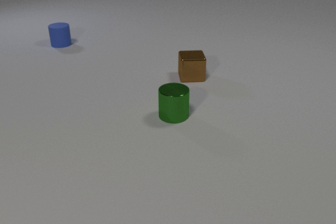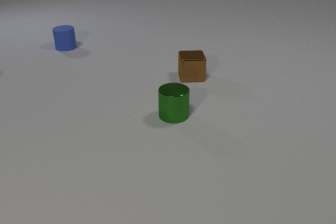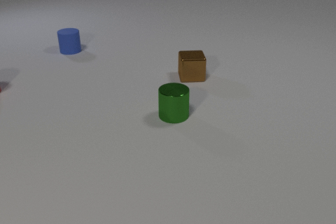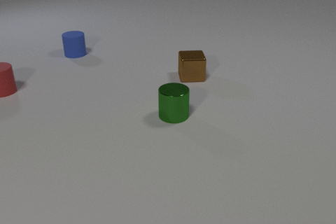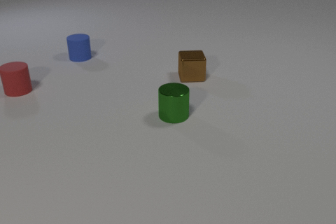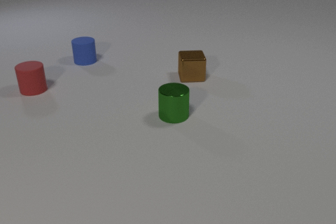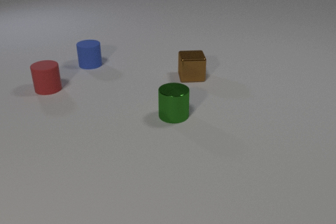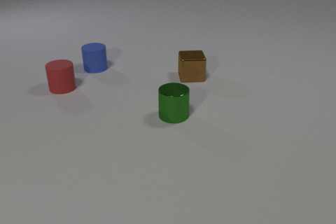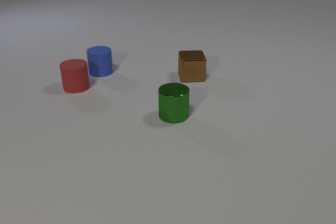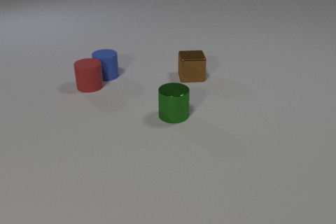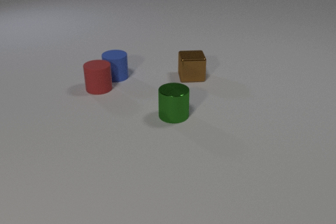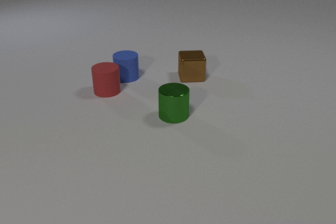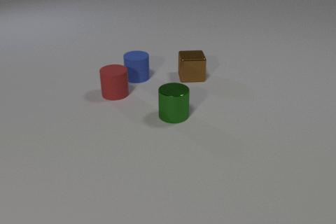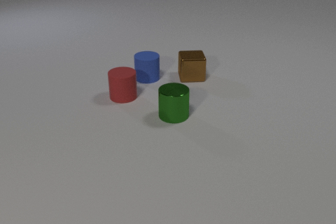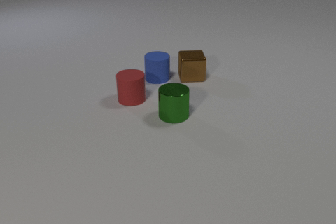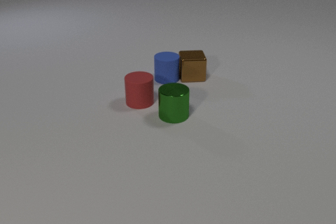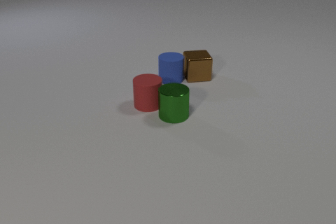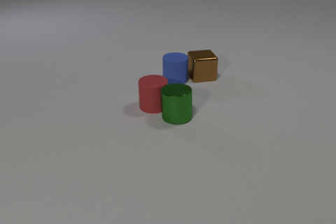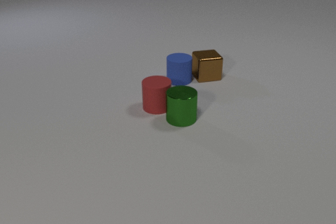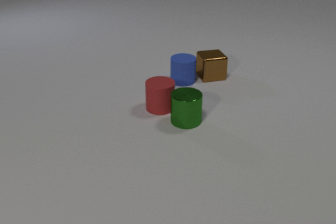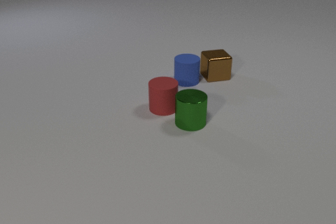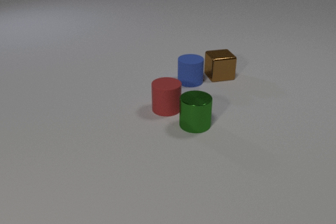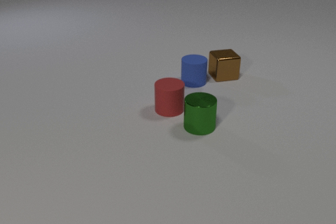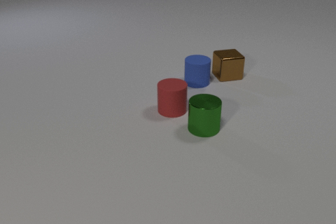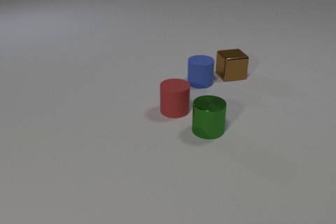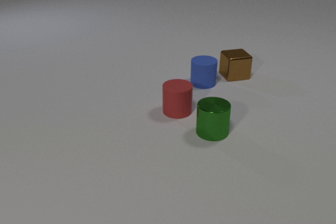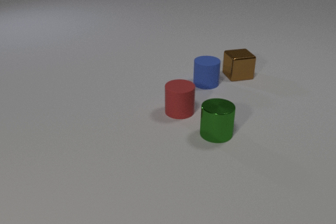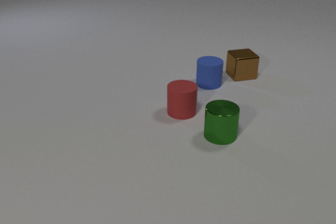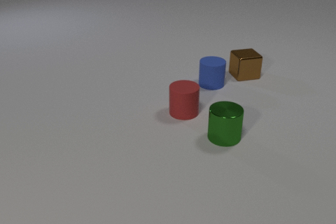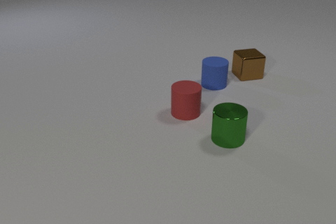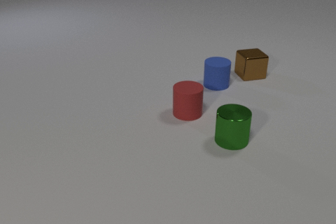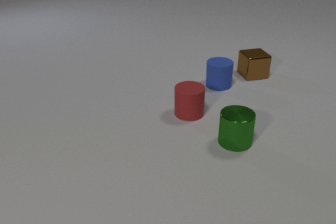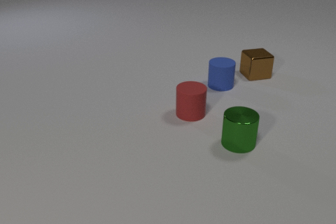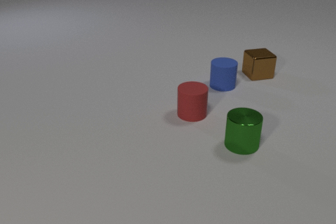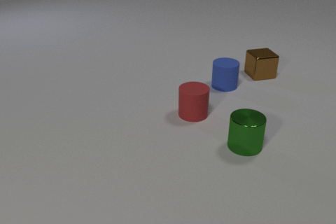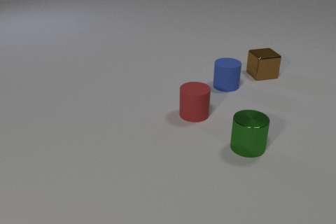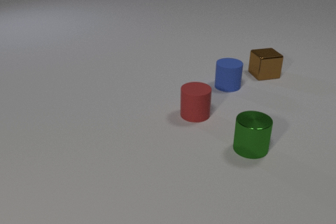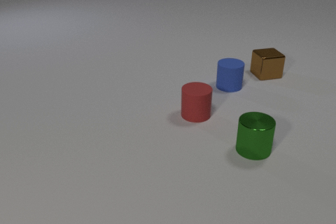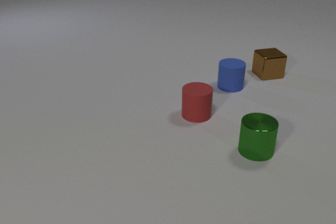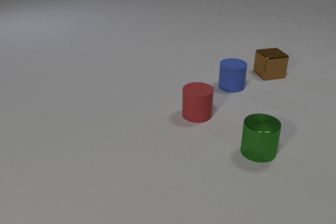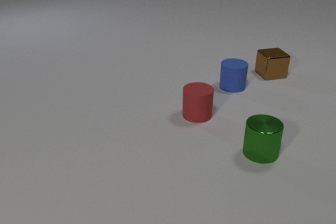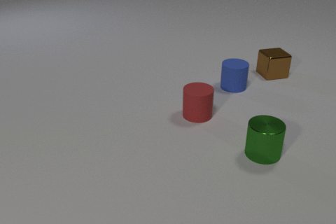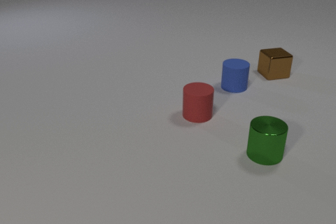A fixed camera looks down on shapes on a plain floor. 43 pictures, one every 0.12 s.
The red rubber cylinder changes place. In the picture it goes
to the right.
The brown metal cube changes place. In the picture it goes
to the right.
0.00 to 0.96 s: The blue rubber cylinder slides toward the camera and to the right. The red rubber cylinder comes in at the left edge, slides to the right.
0.96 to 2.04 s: The blue rubber cylinder slides to the right. The red rubber cylinder slides to the right and toward the camera. The brown metal cube slides to the right. The blue rubber cylinder and the red rubber cylinder collide. The blue rubber cylinder and the brown metal cube collide. The red rubber cylinder and the green metal cylinder collide.
2.04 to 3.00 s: The blue rubber cylinder slides to the right. The red rubber cylinder slides to the right and toward the camera. The brown metal cube slides to the right. The green metal cylinder slides to the right and toward the camera.
3.00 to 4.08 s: The blue rubber cylinder slides to the right. The red rubber cylinder slides to the right. The brown metal cube slides to the right. The green metal cylinder slides to the right and toward the camera.
4.08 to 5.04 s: The blue rubber cylinder slides to the right. The brown metal cube slides to the right. The green metal cylinder slides to the right and toward the camera.
What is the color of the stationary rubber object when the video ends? red.
What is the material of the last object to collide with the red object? metal.
Are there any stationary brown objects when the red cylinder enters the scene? yes.
